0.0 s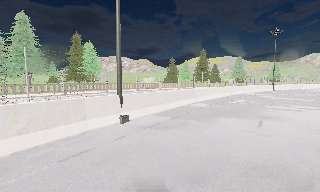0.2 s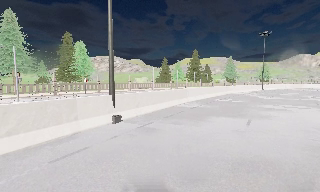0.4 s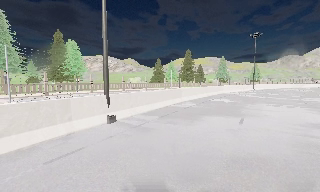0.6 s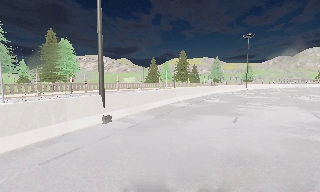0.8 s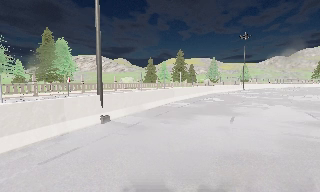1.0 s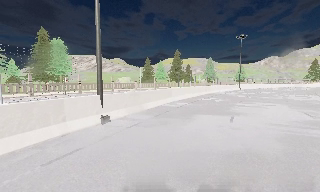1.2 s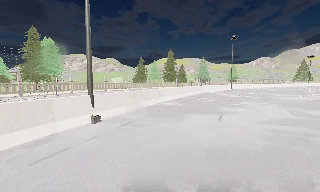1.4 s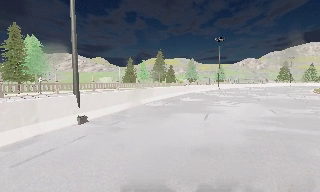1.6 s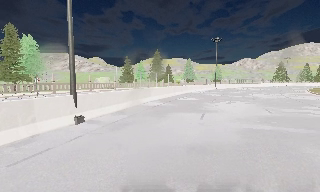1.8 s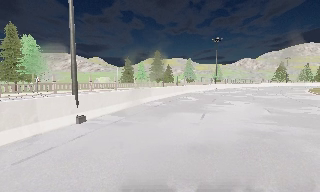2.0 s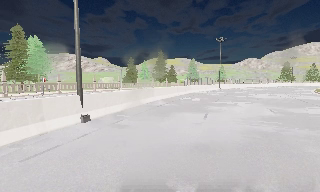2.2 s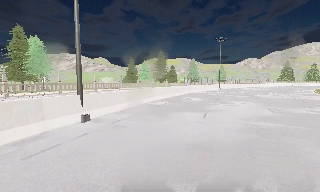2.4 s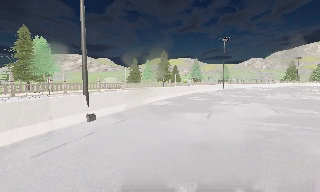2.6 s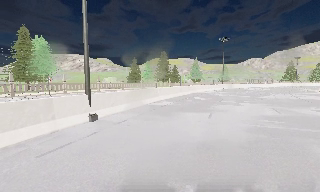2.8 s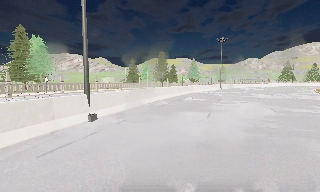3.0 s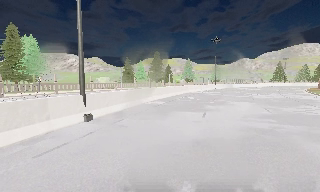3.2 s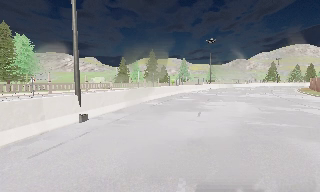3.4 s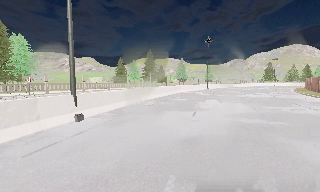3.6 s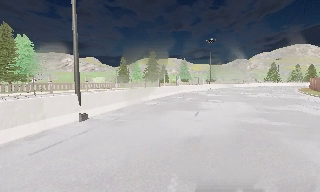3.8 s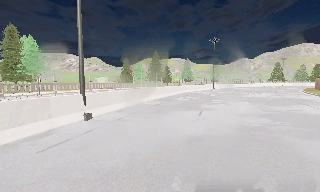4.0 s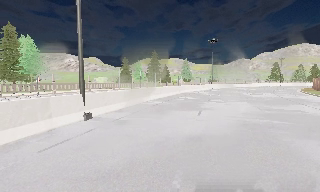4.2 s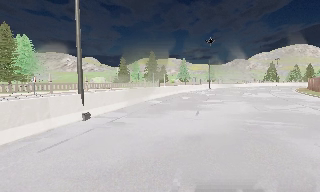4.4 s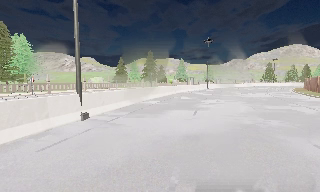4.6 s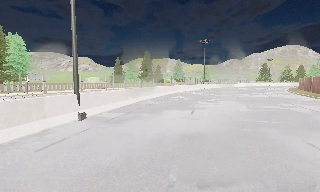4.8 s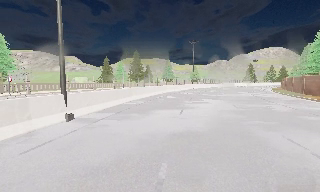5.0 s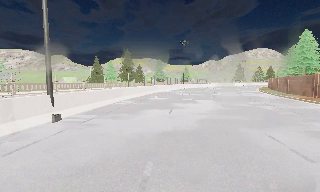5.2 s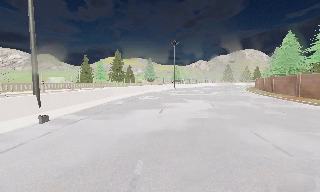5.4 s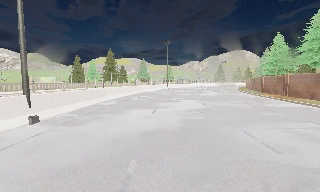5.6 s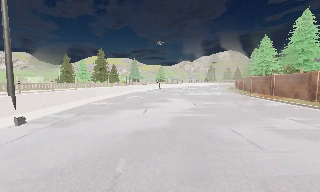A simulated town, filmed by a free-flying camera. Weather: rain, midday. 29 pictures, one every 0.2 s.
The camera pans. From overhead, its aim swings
clockwise.
The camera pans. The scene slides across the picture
to the left.
0.0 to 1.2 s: The camera pans to its right, which is clockwise from overhead, by about 10 degrees.
1.2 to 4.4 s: The camera travels backward, about 1 m, so what stands in front gets smaller.
4.4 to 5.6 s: The camera pans to its right, which is clockwise from overhead, by about 15 degrees.
The film runs backward here.
